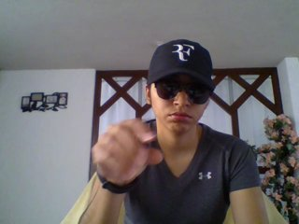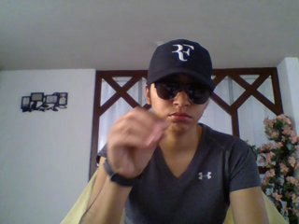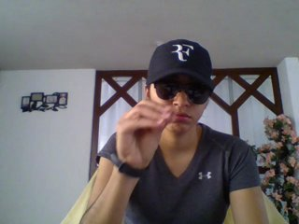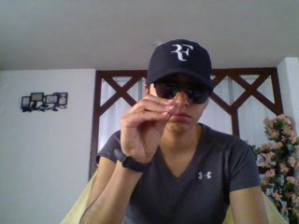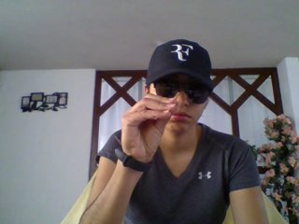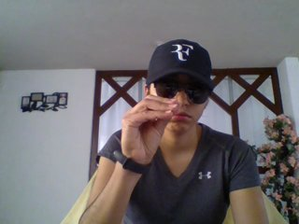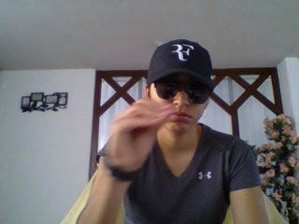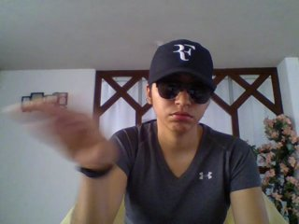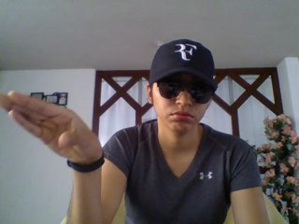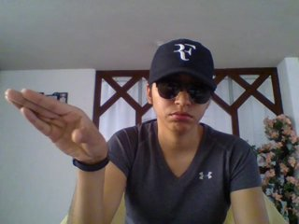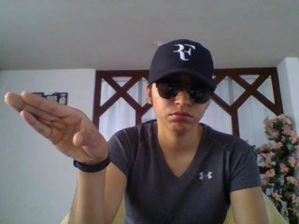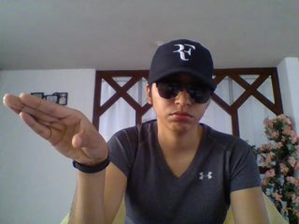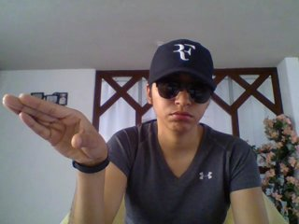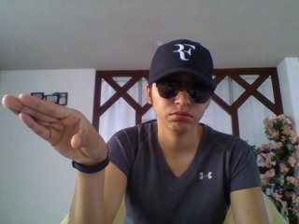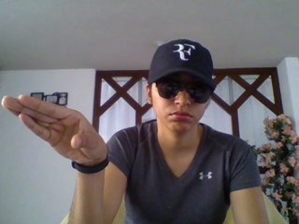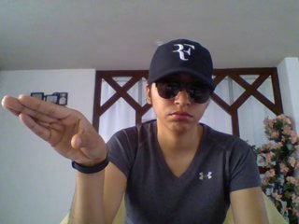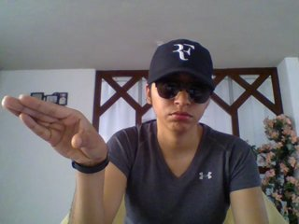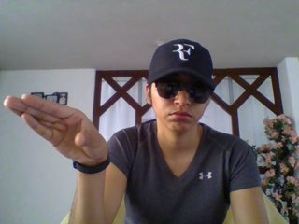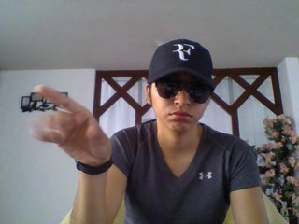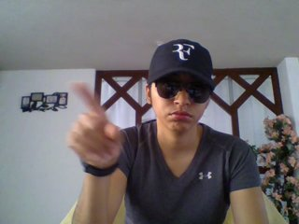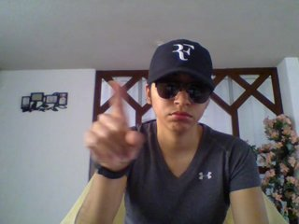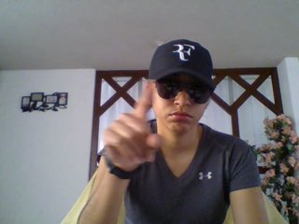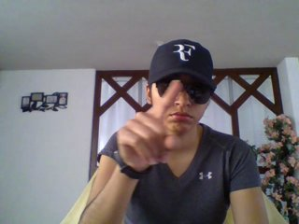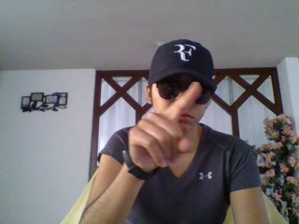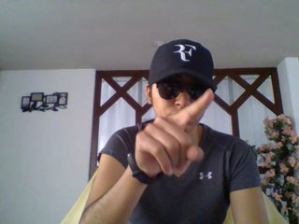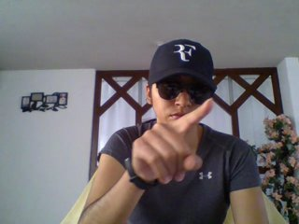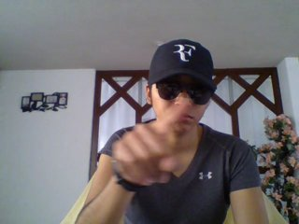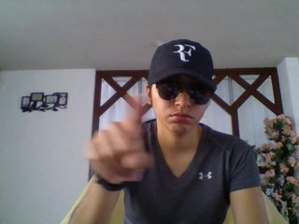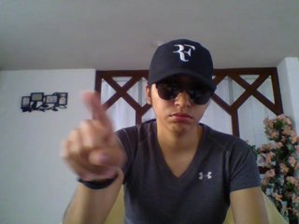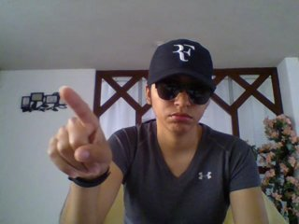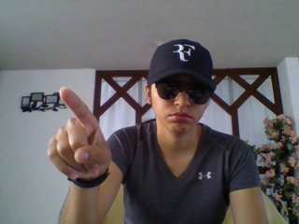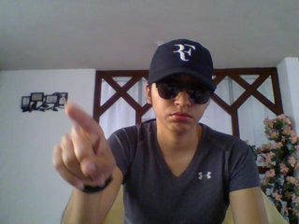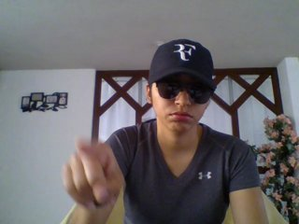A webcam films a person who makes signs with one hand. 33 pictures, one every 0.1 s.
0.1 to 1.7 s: On the screen the hand sweeps to the left. The name of the sign: Throw right.
1.8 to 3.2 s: Pointing with one finger.
